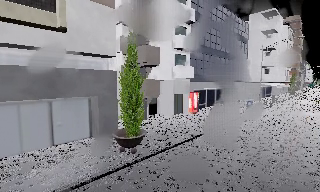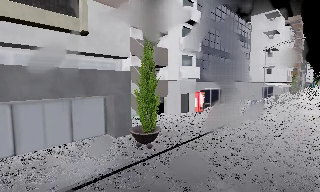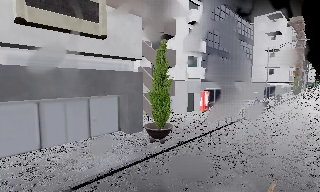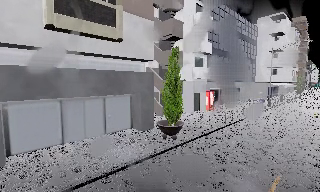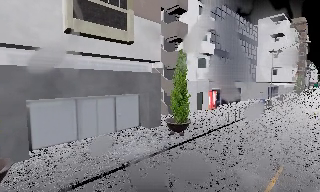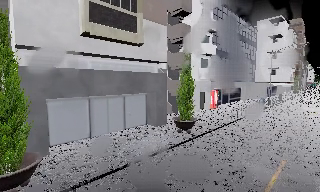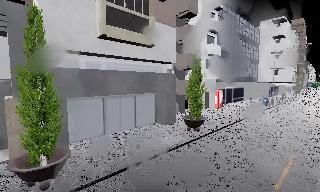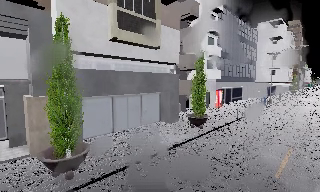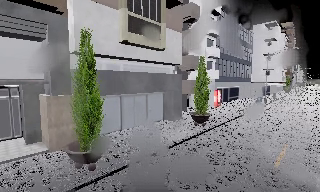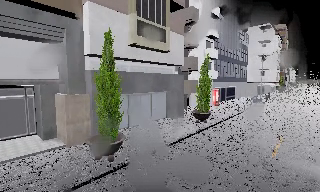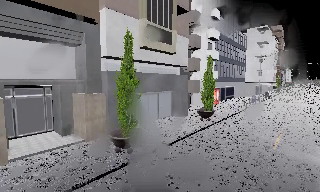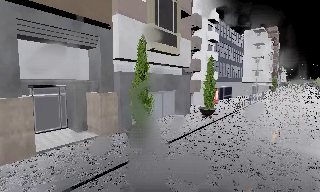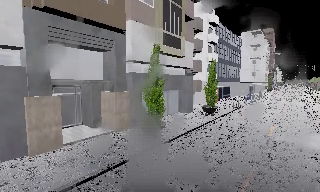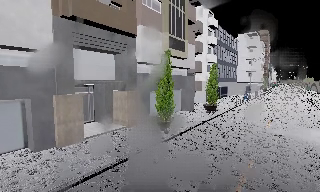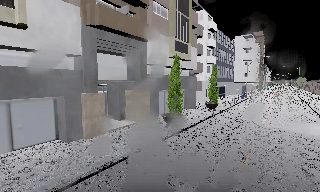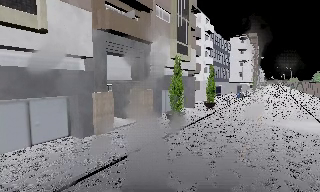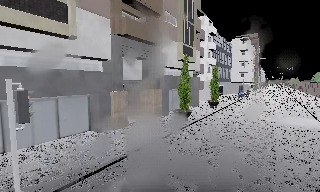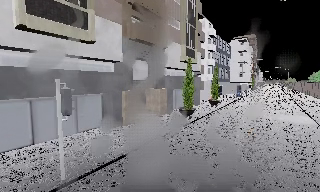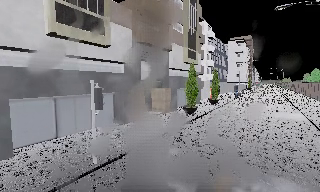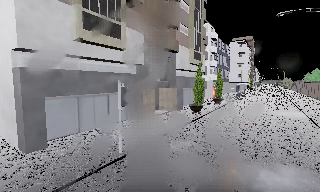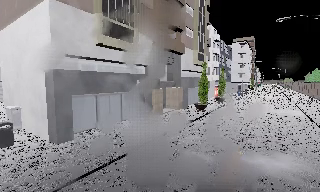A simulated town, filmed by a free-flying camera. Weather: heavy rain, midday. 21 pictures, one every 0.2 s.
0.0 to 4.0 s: The camera pans to its right, which is clockwise from overhead, by about 10 degrees. It travels backward and to its left, about 20 m, so what stands in front gets smaller.
The film runs backward here.
